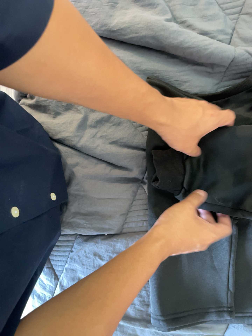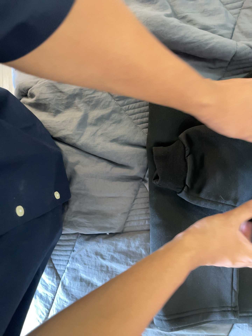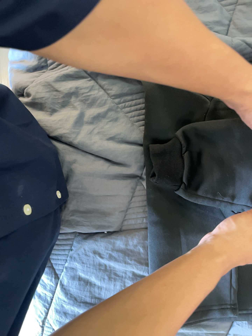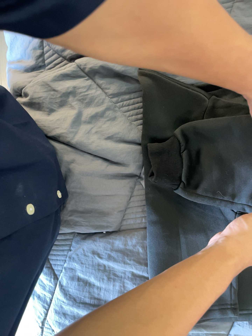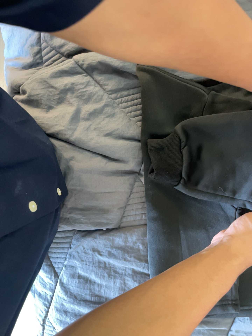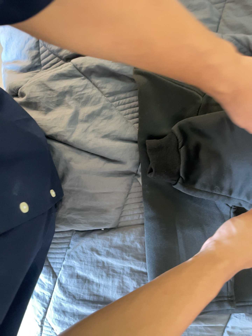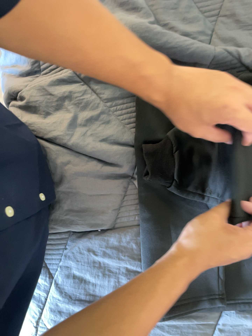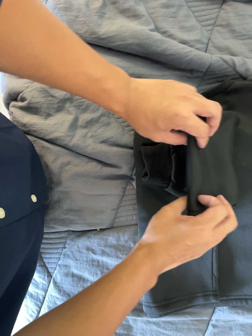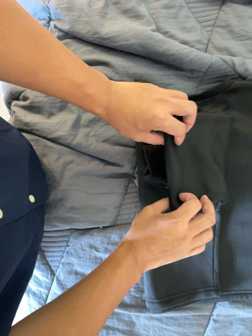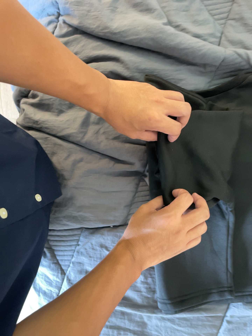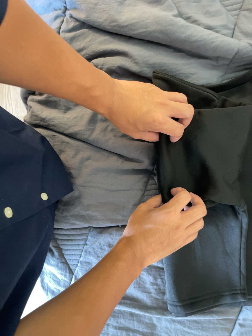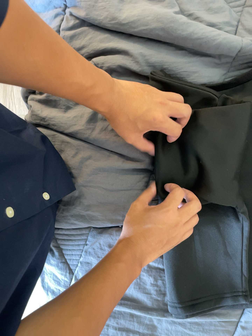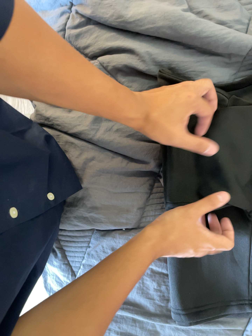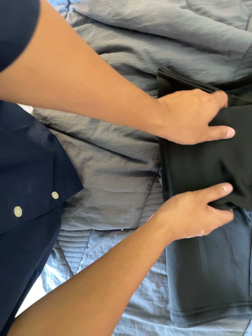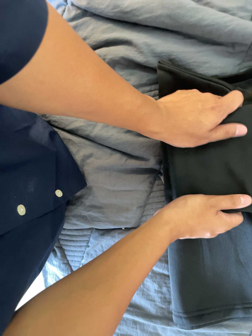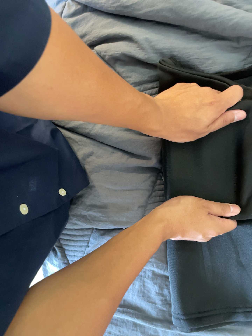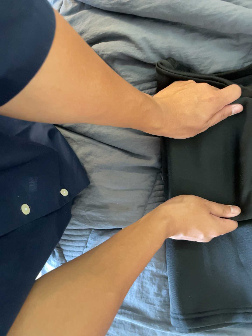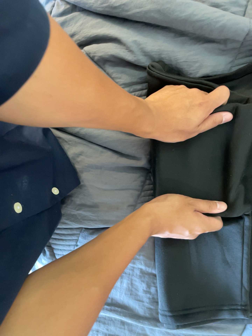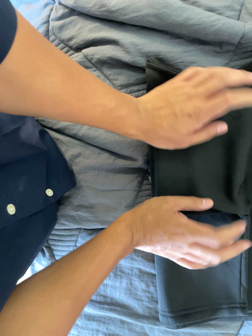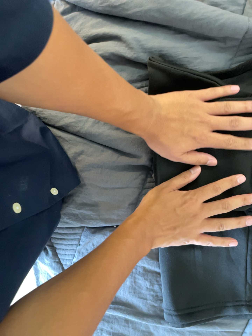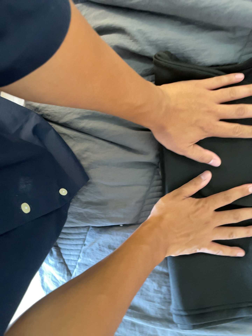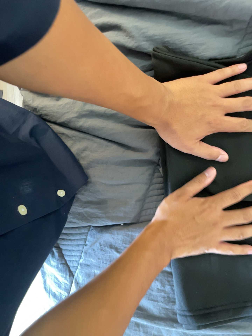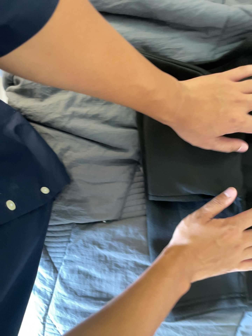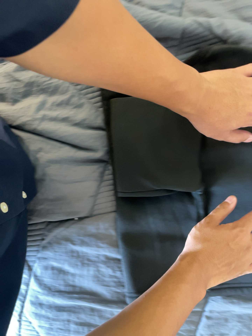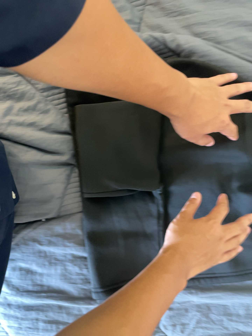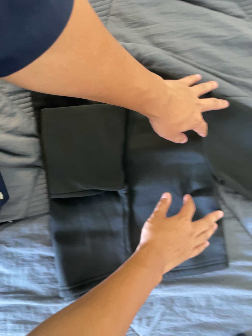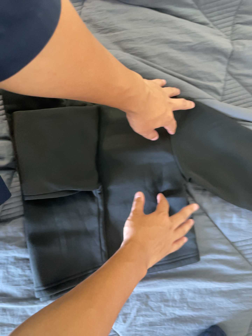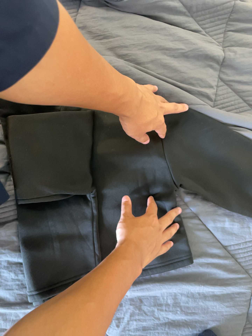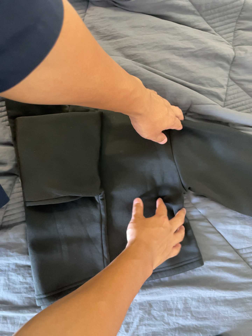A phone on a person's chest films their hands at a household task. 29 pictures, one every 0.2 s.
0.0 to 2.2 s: The camera shifts only a little, or ends up much as it began.
2.2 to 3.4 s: The camera travels to its right, about 6 cm.
3.4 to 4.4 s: The camera shifts only a little, or ends up much as it began.
4.4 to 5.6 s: The camera swings to its right by about 15 degrees, and the scene slides to the left. It travels to its right and backward, about 14 cm, so close, fixed things drift to the left.
The film runs forward here.
